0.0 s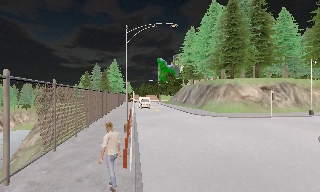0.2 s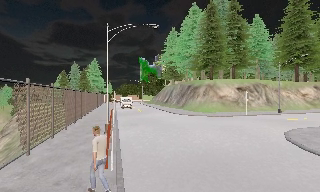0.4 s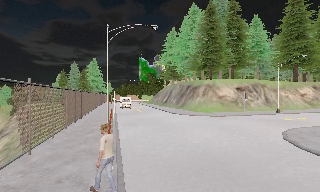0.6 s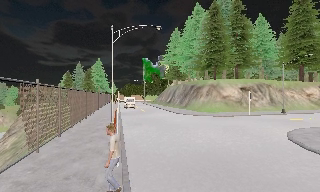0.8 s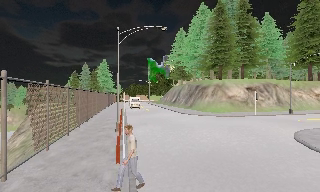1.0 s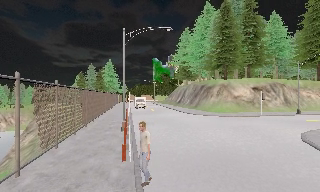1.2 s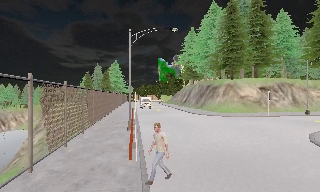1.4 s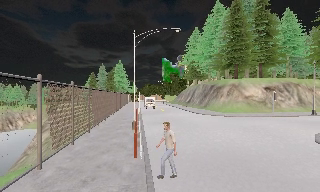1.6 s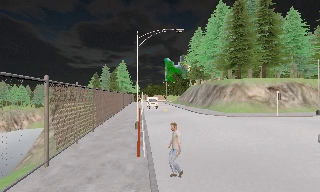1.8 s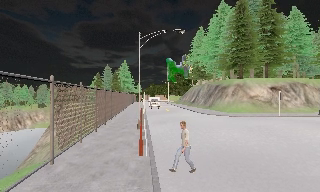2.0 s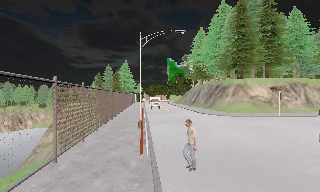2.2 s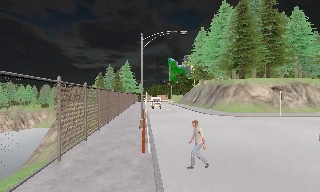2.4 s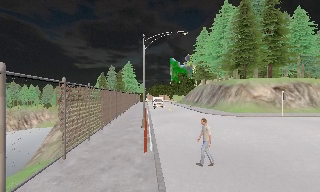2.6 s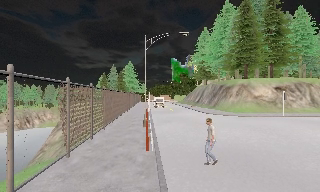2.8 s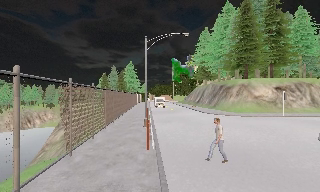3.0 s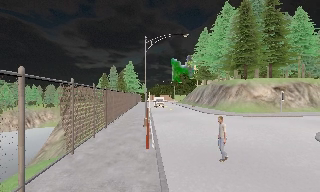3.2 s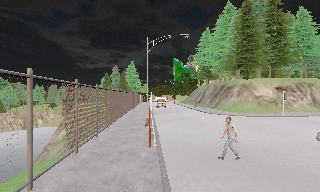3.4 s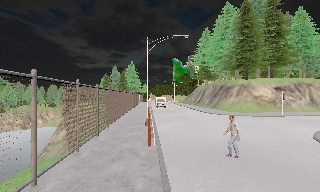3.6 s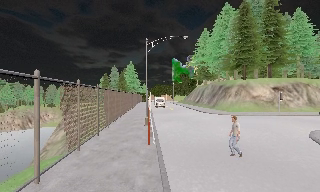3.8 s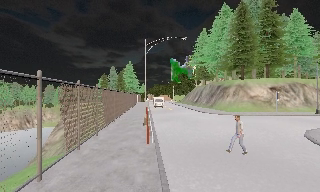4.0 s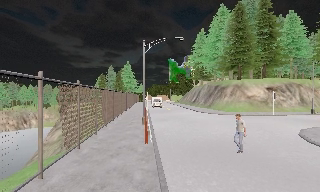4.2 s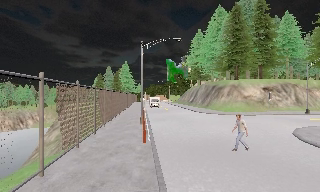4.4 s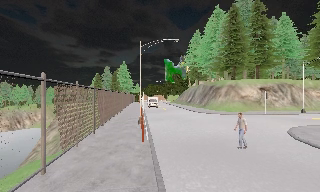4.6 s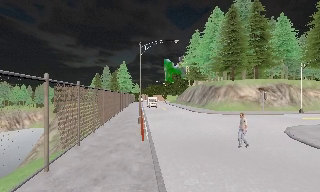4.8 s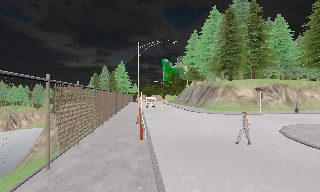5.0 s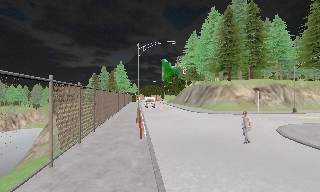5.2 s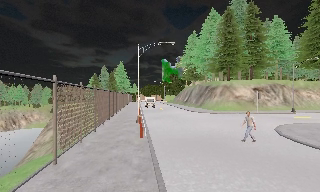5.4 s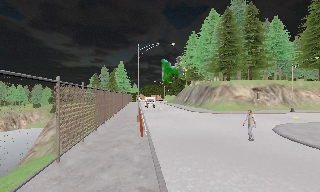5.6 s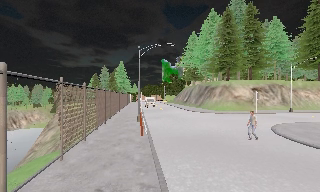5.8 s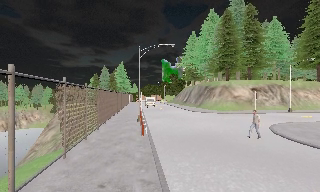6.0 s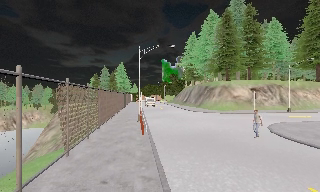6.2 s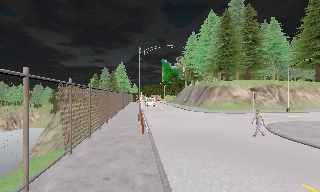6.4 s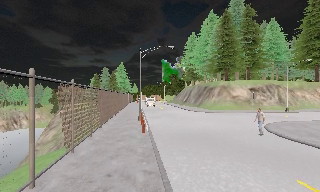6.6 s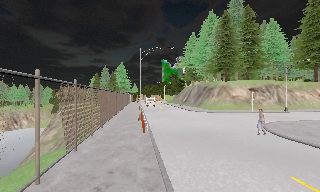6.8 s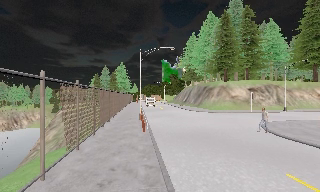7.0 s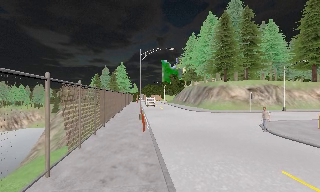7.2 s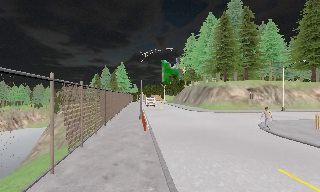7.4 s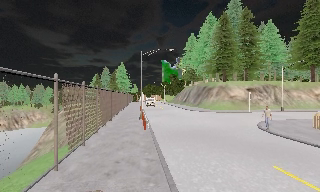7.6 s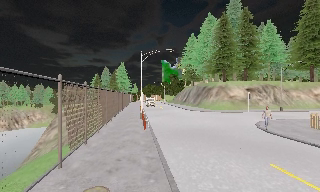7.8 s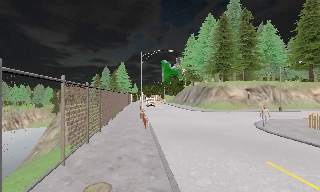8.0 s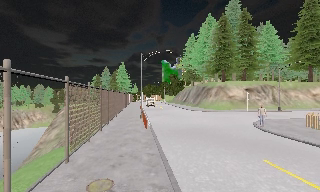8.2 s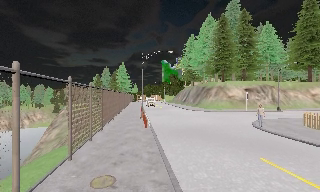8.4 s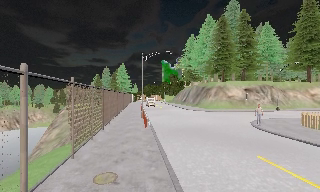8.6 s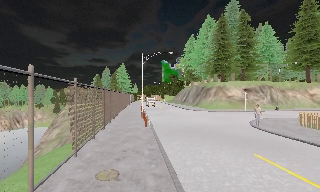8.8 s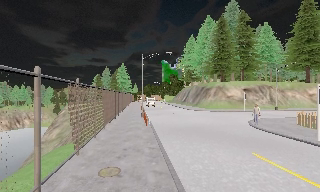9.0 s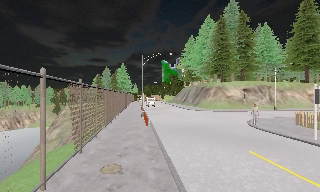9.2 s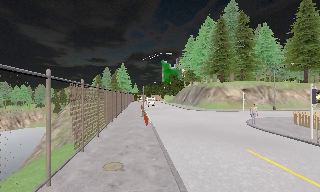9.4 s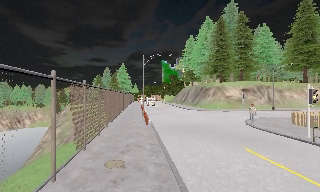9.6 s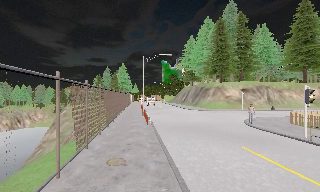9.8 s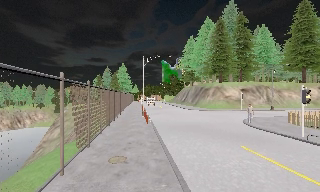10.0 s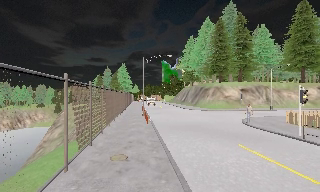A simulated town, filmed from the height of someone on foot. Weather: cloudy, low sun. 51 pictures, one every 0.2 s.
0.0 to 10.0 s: The camera travels backward, about 9 m, so what stands in front gets smaller.
The film runs backward here.
